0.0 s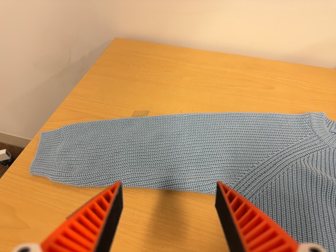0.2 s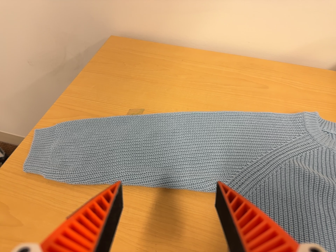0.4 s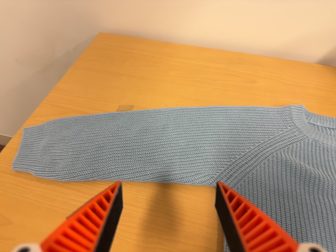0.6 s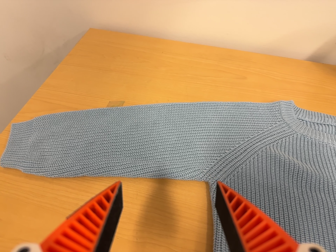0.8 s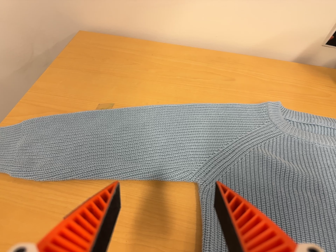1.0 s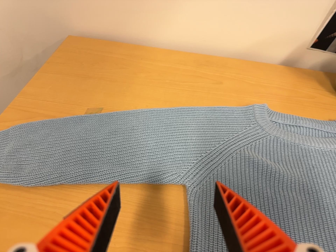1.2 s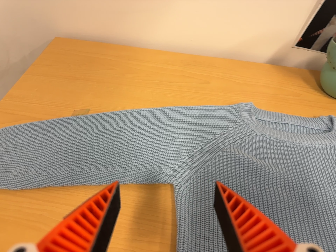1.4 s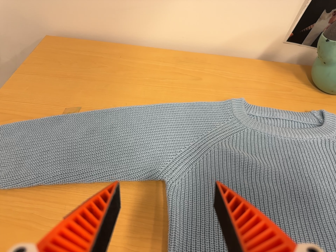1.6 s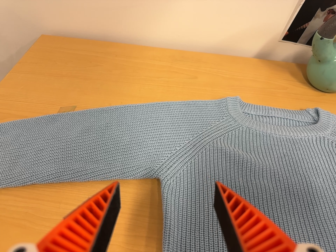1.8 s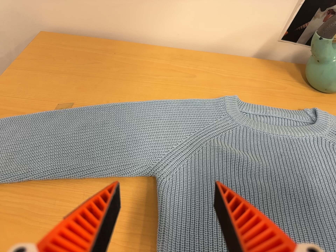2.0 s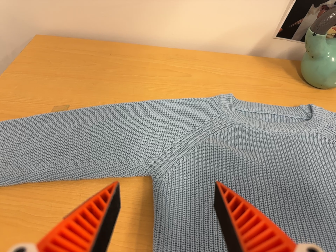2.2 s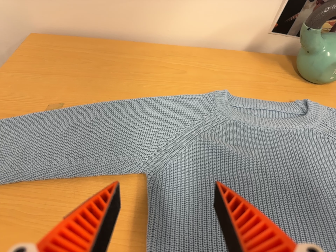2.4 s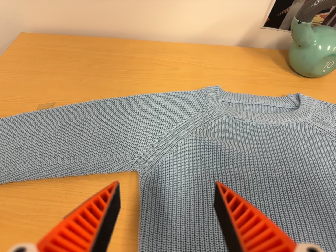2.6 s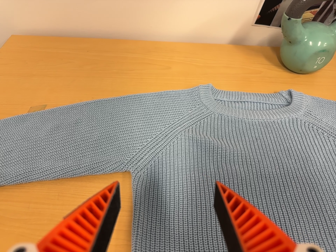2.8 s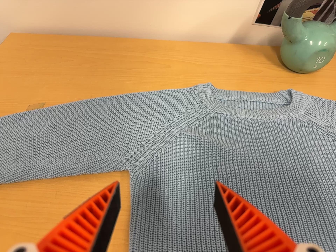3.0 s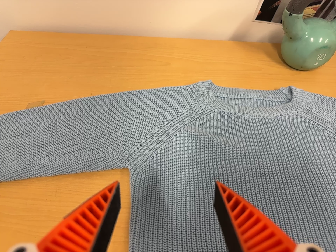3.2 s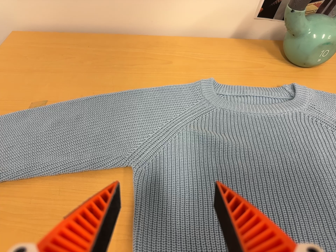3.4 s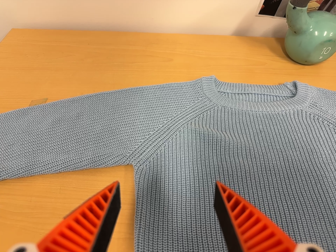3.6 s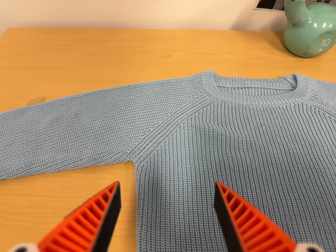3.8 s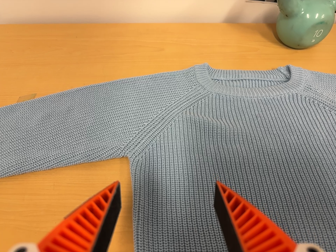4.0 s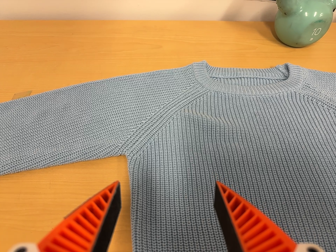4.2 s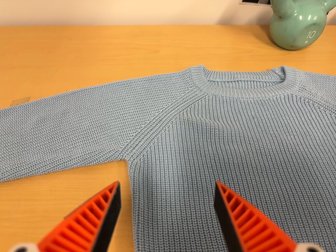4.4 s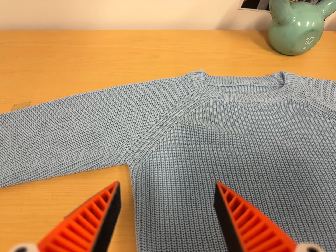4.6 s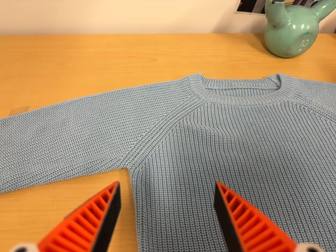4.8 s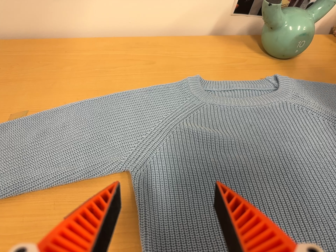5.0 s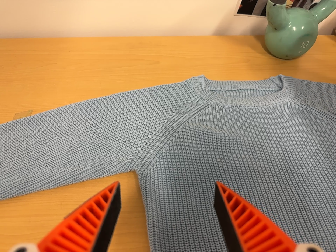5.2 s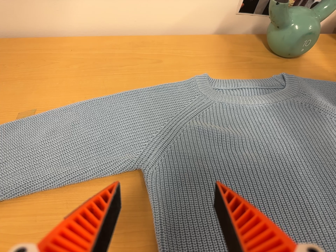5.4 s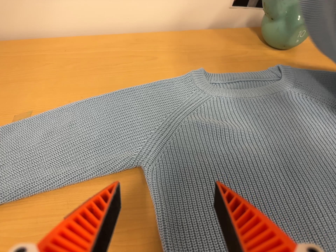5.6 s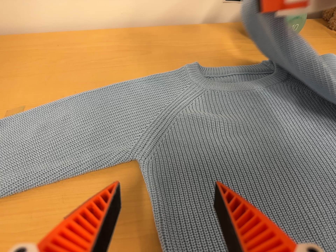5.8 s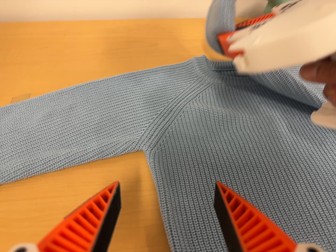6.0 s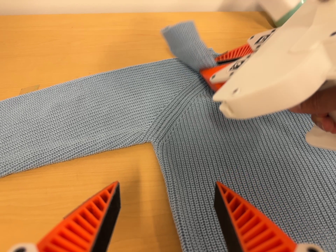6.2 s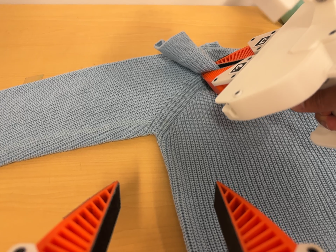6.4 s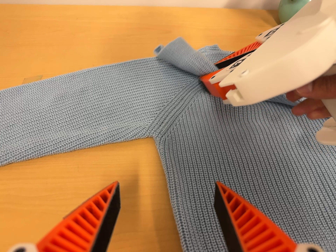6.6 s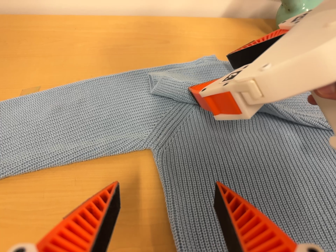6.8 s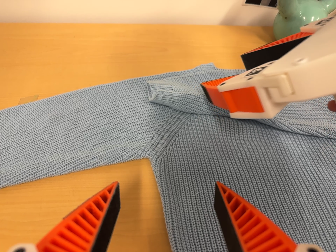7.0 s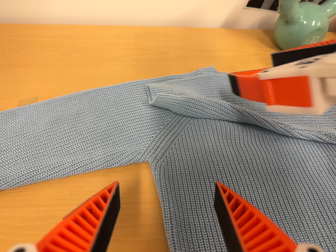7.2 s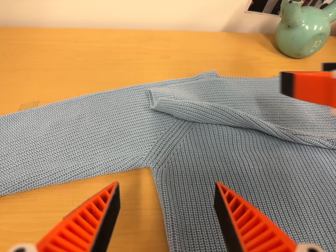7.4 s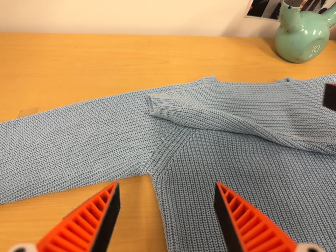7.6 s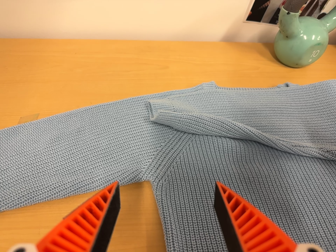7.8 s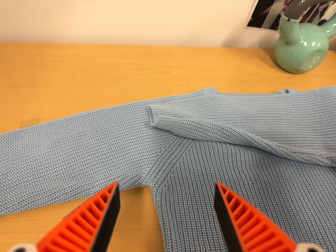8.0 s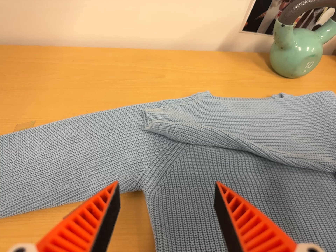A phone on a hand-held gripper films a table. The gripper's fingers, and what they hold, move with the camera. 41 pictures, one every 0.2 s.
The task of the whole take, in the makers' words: right arm across.
0.0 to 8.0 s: The camera pans to its right by about 15 degrees. It travels to its right, about 5 cm, so close, fixed things drift to the left. It rolls about its line of sight by about 10 degrees, and the scene rotates counterclockwise.
The film runs forward here.
